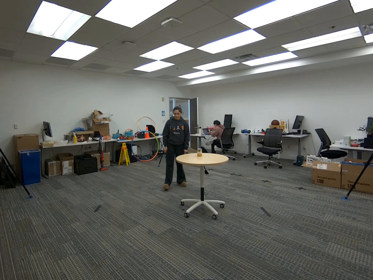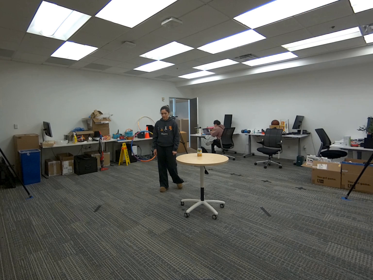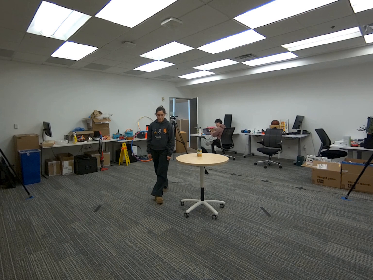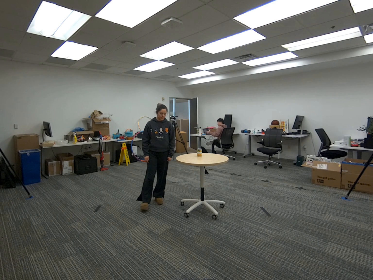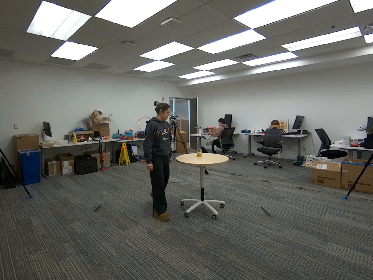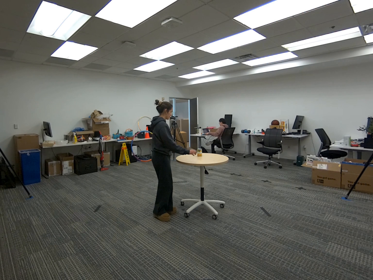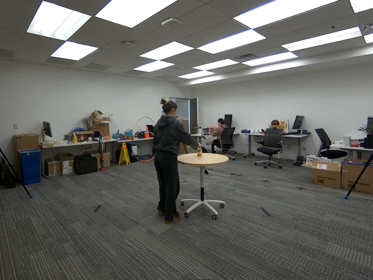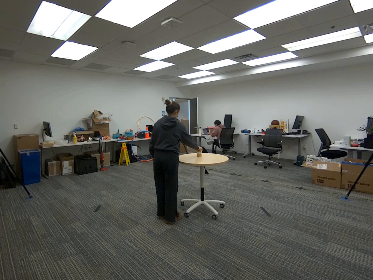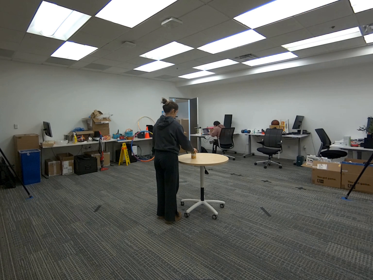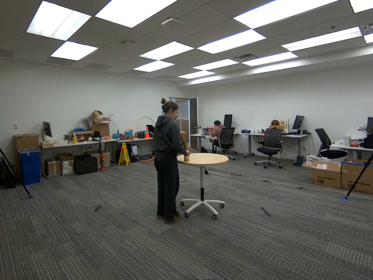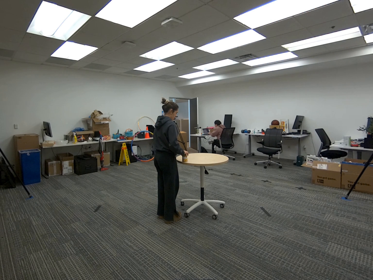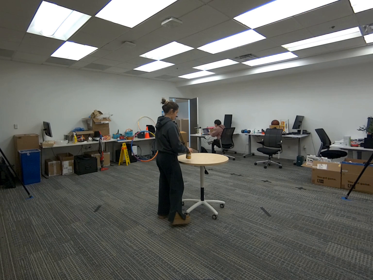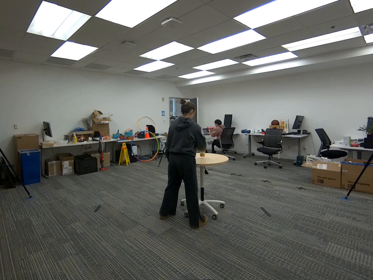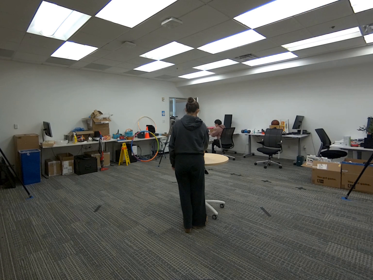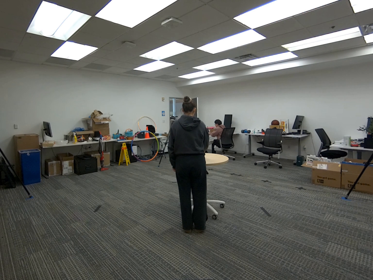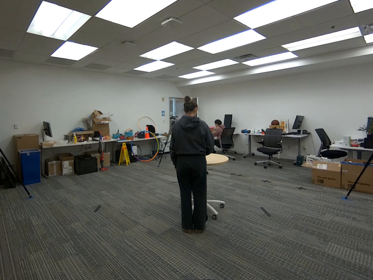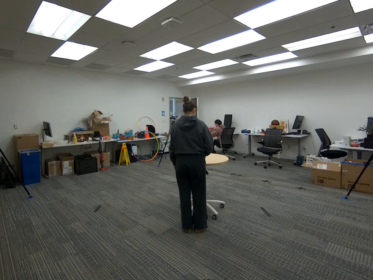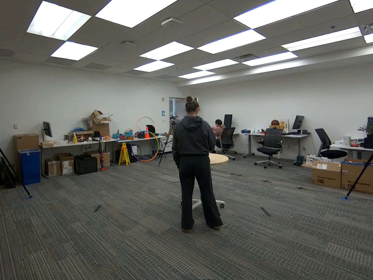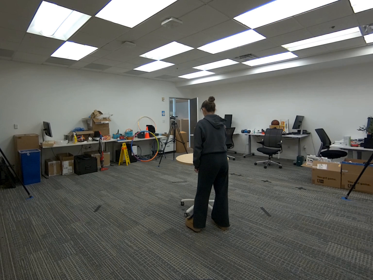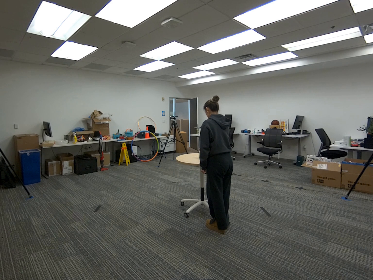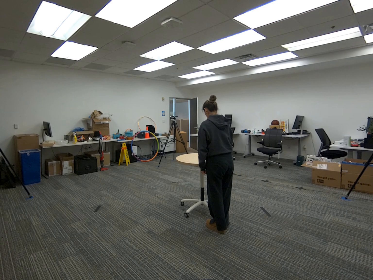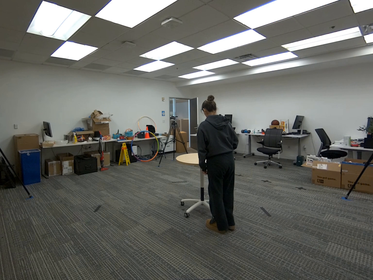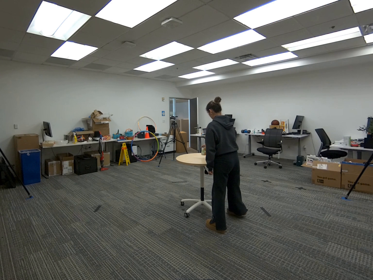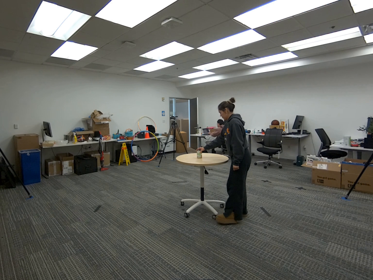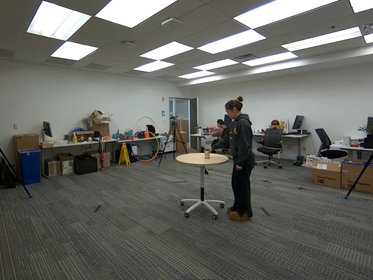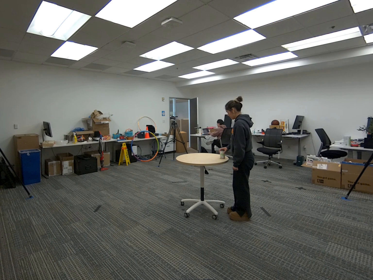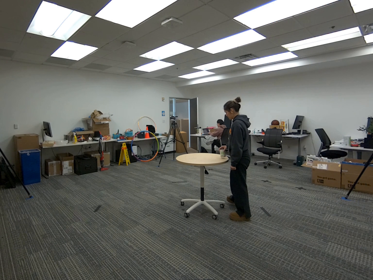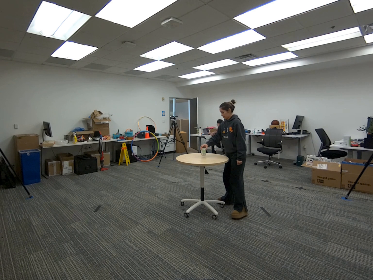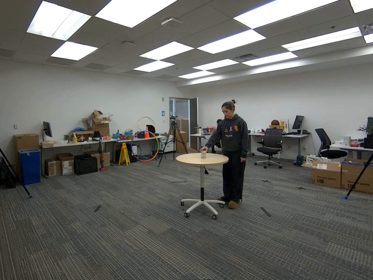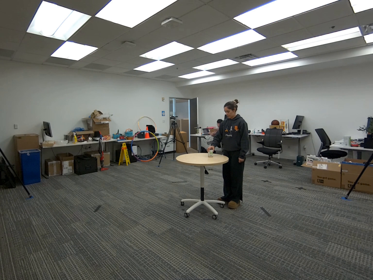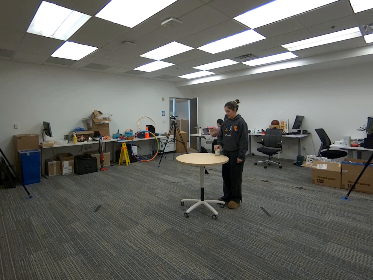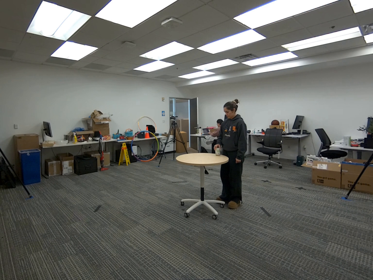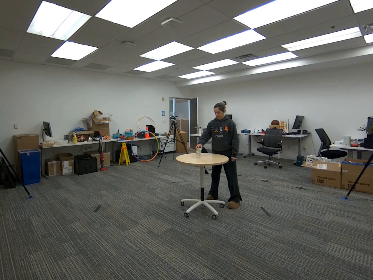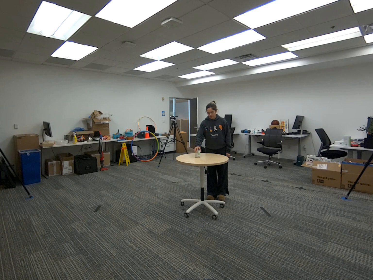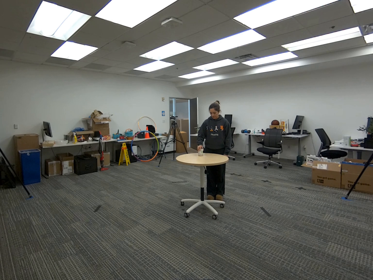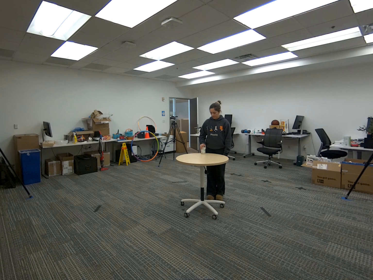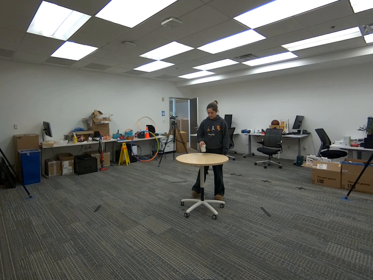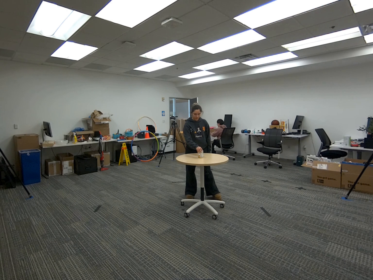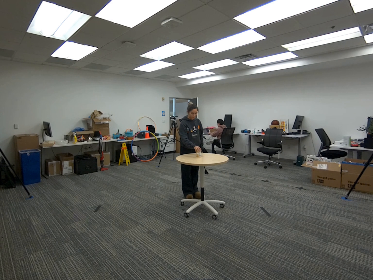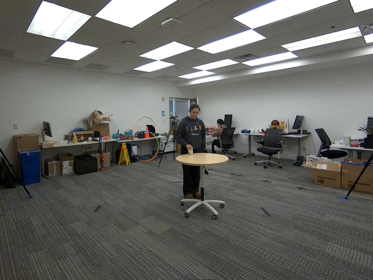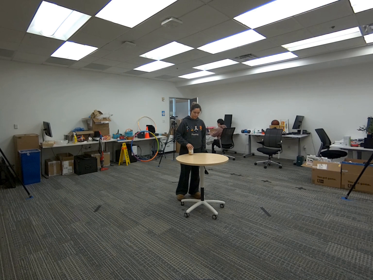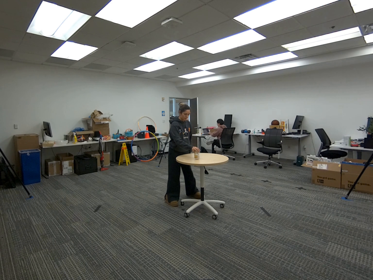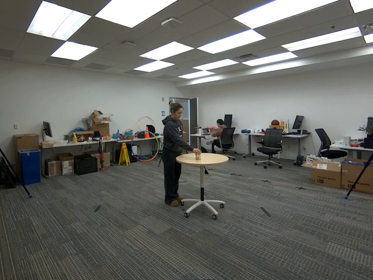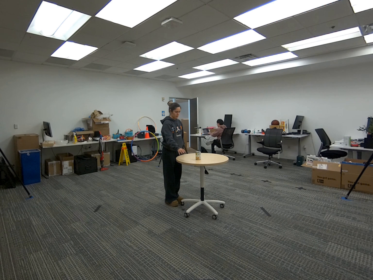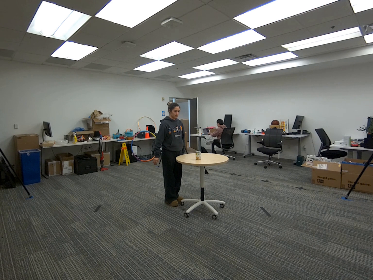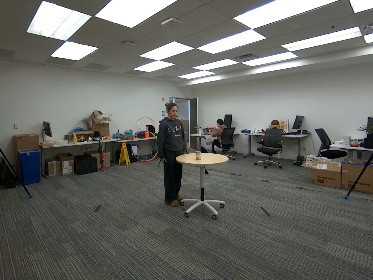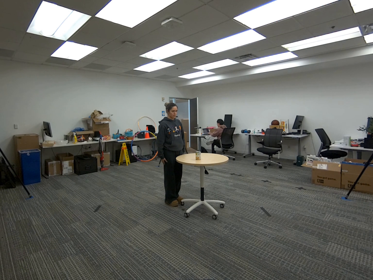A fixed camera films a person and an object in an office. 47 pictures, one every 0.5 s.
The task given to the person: Walk over to the corn can on the round table and pull the corn can towards you. Continue to pull the can towards you as you move around the table. Place the corn can in the center of the table when complete.
